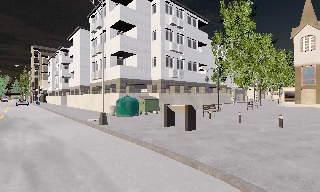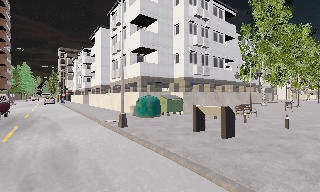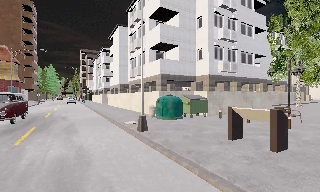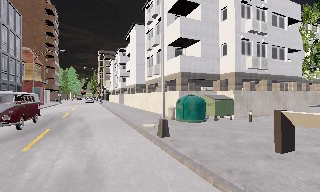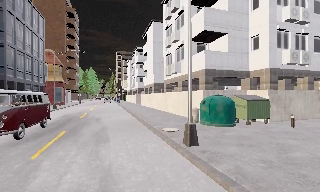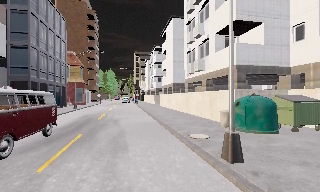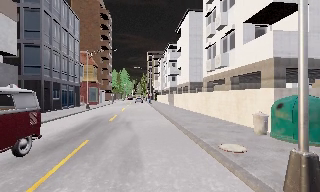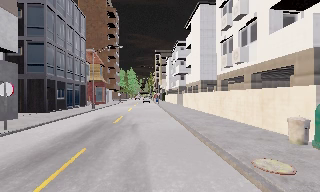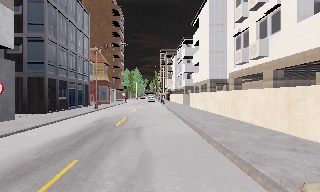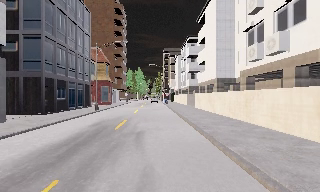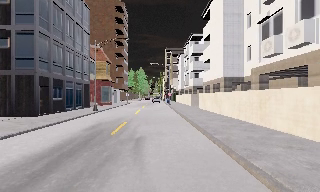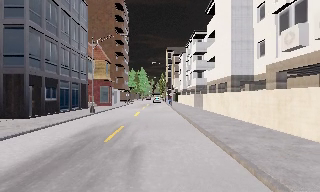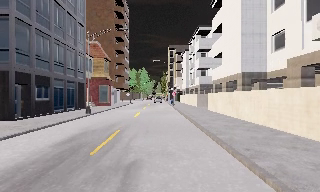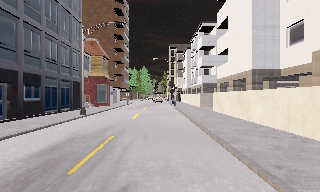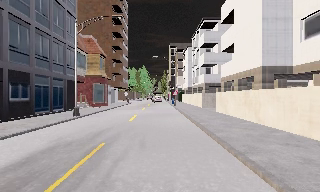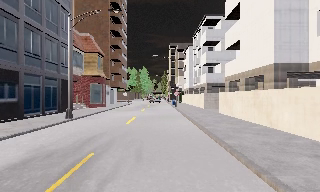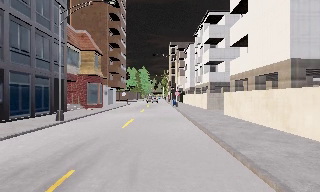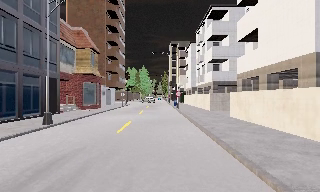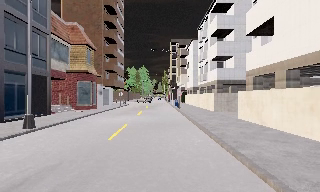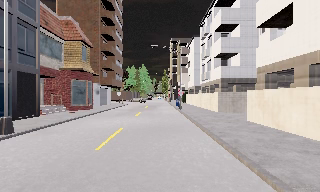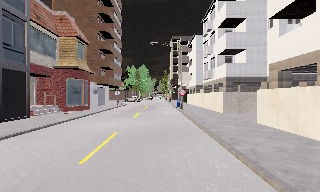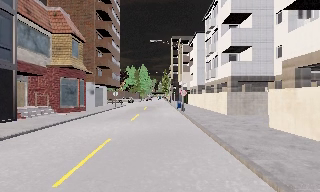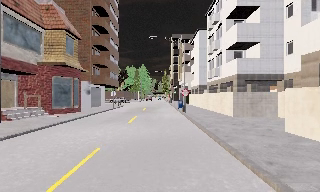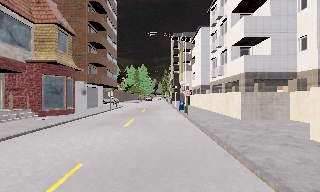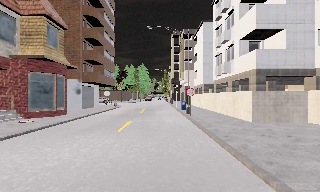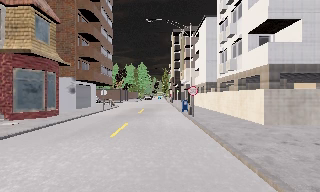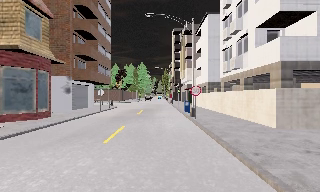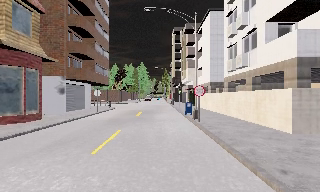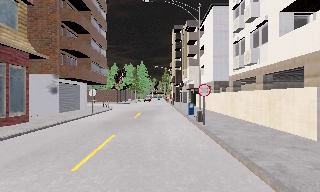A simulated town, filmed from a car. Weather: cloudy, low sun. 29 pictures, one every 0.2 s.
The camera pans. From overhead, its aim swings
counterclockwise.
The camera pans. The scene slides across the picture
to the right.
0.0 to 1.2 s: The camera swings to its left by about 35 degrees, and the scene slides to the right. It travels forward, about 7 m.
1.2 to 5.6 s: The camera travels forward, about 25 m, so what stands in front looms larger.
The film runs forward here.
